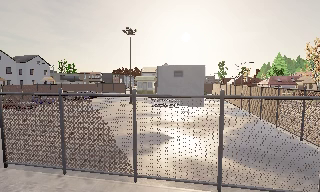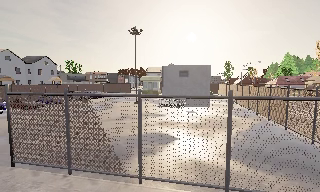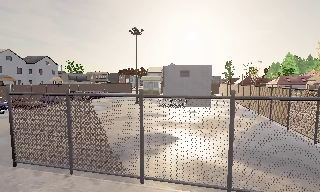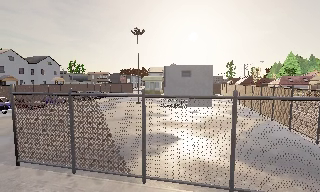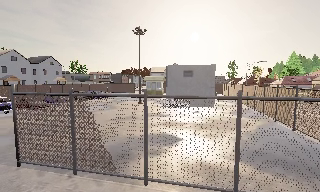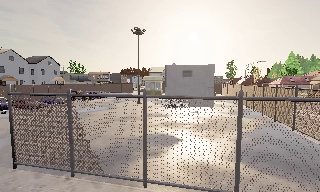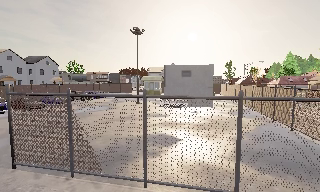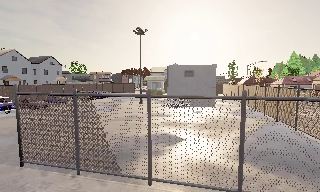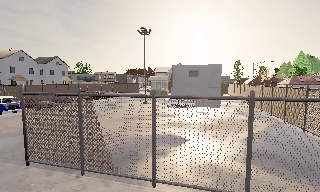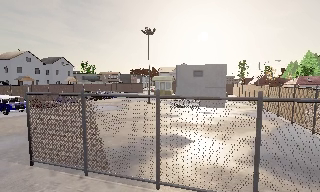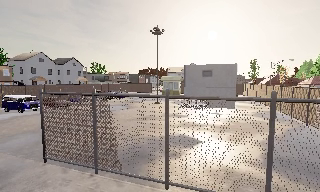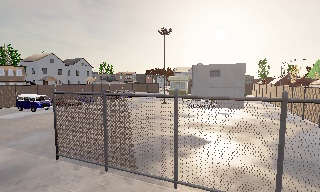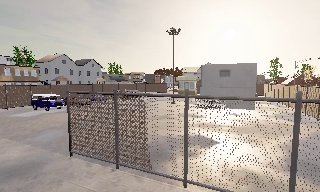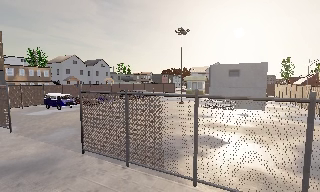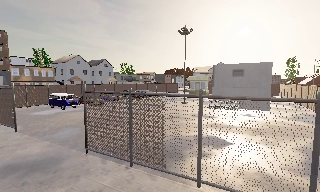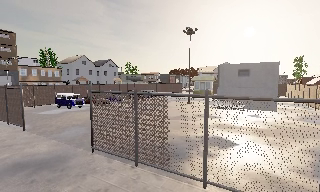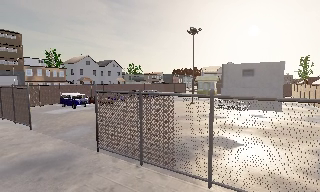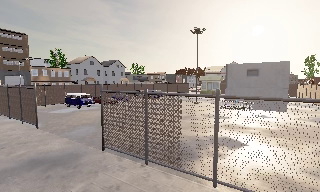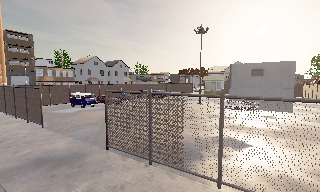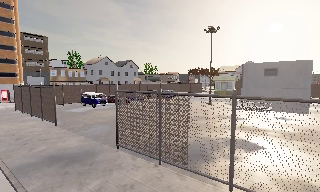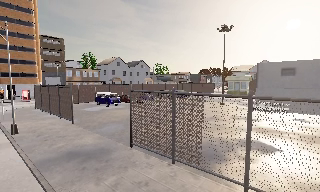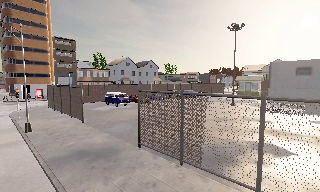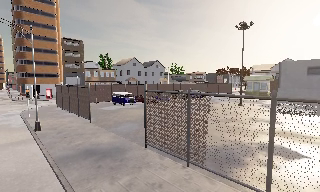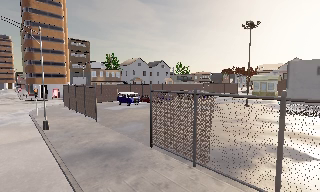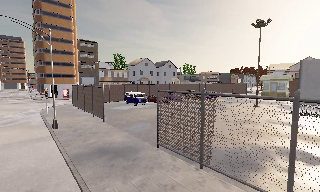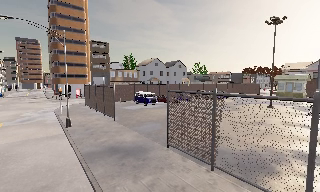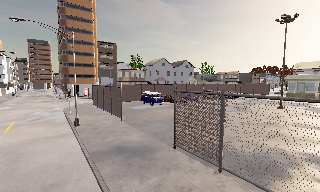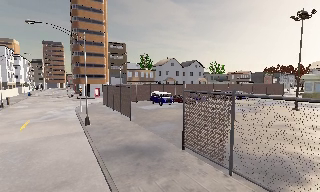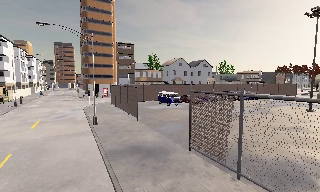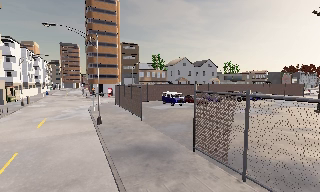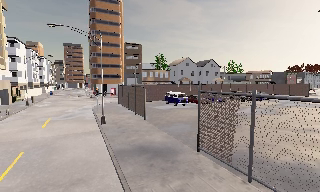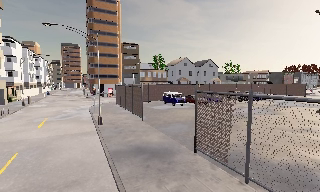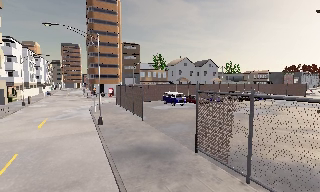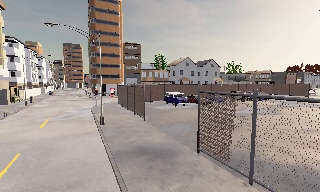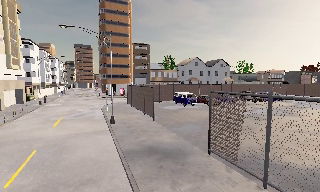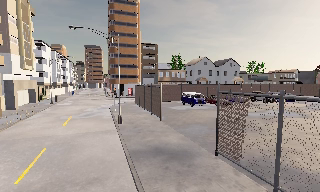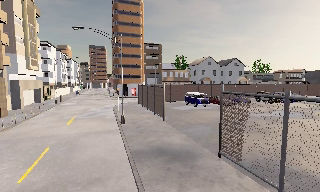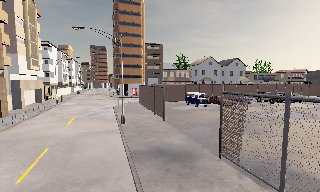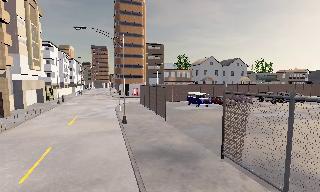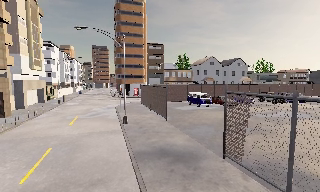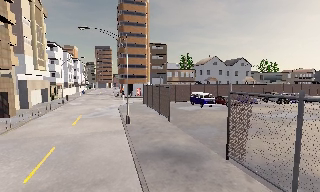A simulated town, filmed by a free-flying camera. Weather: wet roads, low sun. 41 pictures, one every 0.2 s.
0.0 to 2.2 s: The camera pans to its left, which is counterclockwise from overhead, by about 10 degrees.
2.2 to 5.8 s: The scene slides to the right, as the camera pans about 40 degrees to its left. It travels to its left, about 0.5 m, so close, fixed things drift to the right.
5.8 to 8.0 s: The camera shifts only a little, or ends up much as it began.
The film runs forward here.
